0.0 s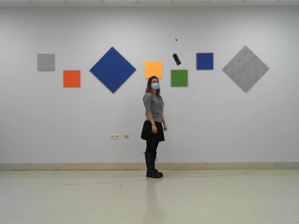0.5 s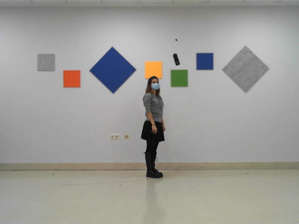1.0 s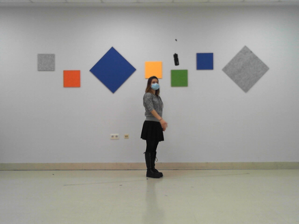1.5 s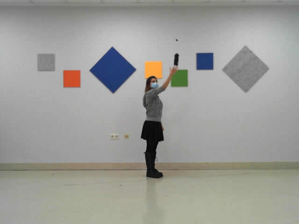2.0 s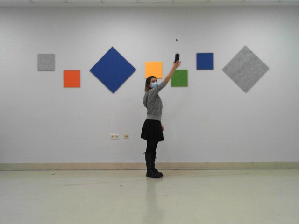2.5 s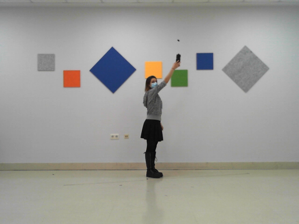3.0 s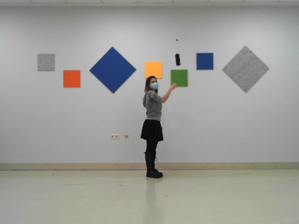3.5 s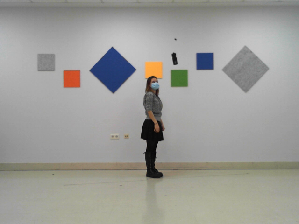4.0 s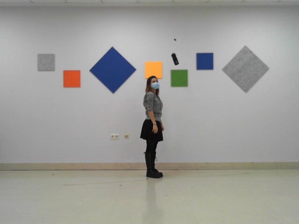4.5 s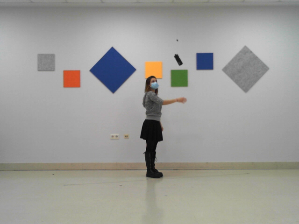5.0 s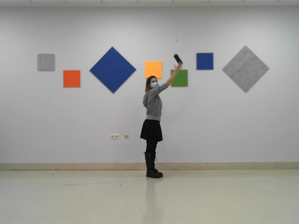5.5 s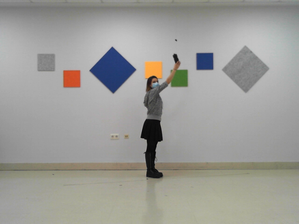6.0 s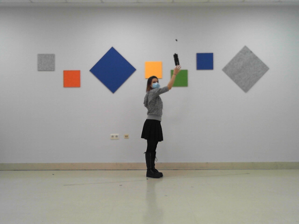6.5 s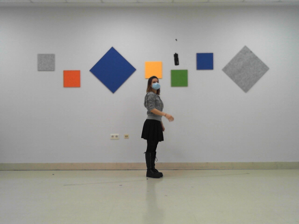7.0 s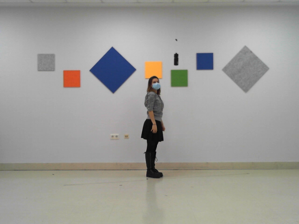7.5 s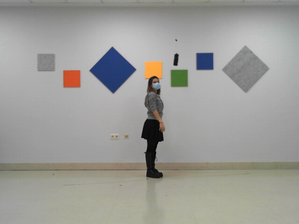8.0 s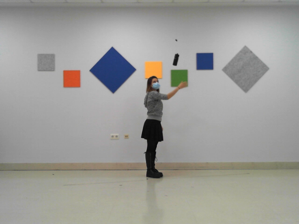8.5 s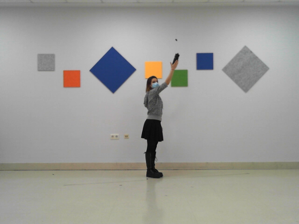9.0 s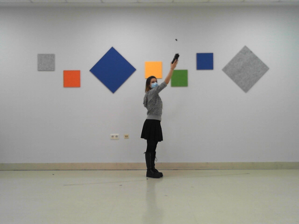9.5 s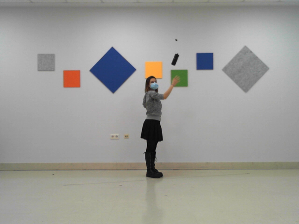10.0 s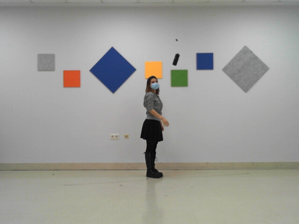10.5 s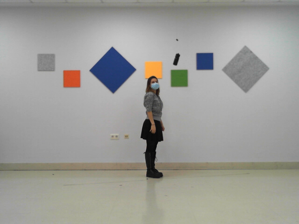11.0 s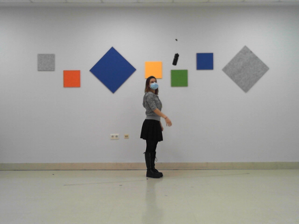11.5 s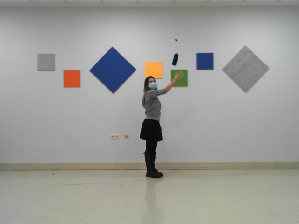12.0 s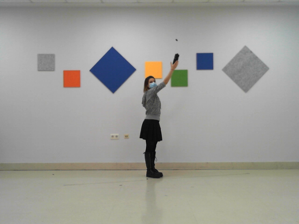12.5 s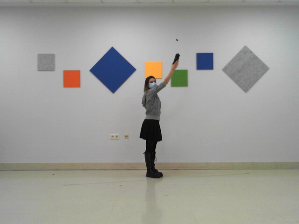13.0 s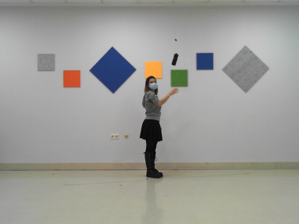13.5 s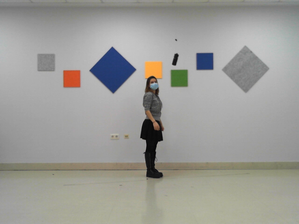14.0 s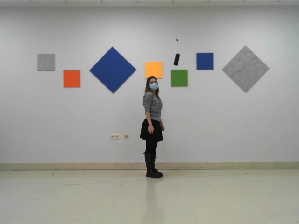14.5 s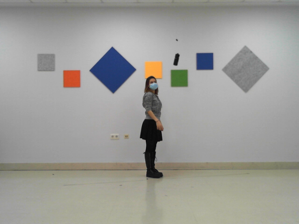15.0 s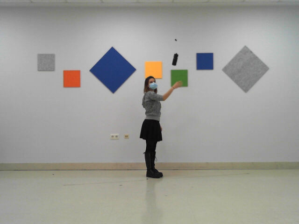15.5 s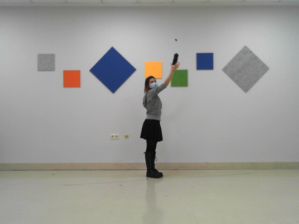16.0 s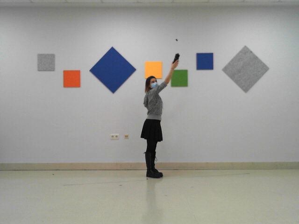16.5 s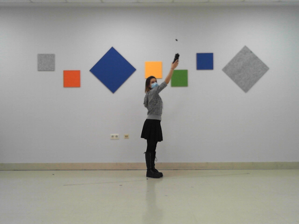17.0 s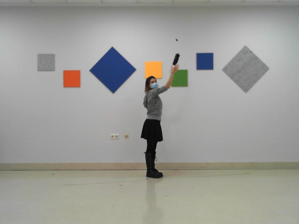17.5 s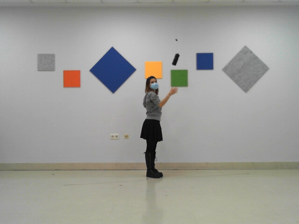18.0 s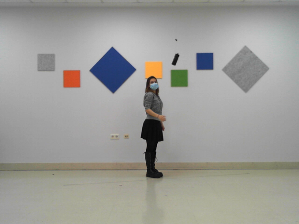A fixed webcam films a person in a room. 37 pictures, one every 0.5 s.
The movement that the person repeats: Reach up for a bottle in a high position, right hand.
